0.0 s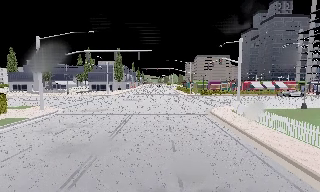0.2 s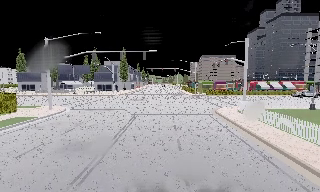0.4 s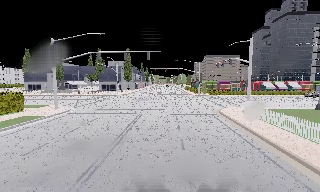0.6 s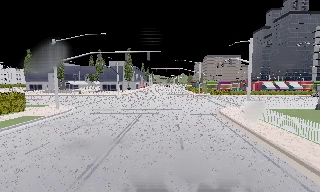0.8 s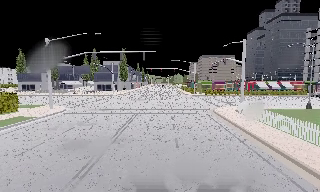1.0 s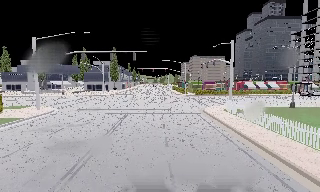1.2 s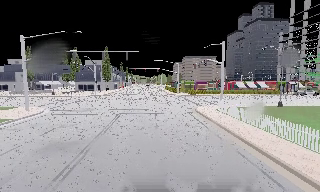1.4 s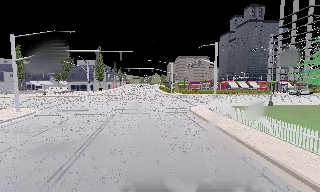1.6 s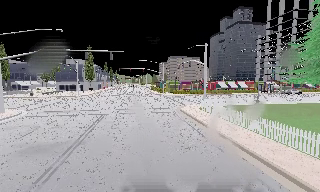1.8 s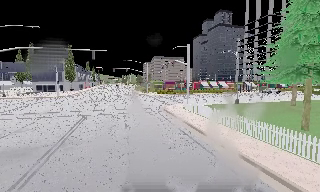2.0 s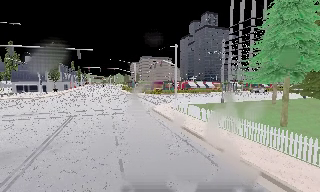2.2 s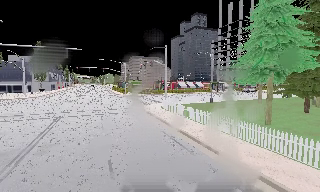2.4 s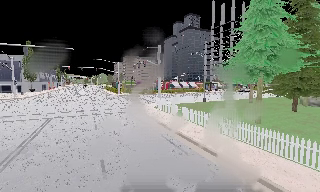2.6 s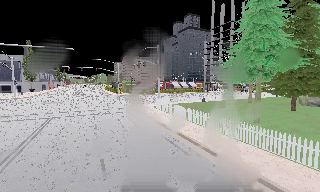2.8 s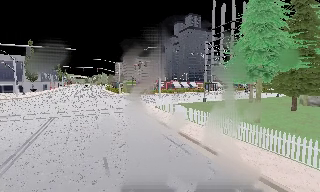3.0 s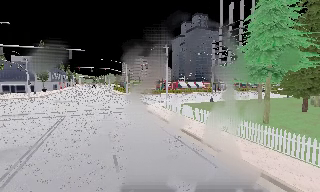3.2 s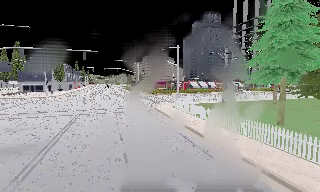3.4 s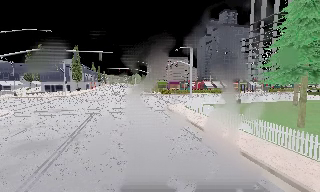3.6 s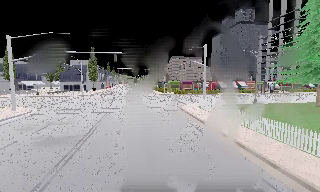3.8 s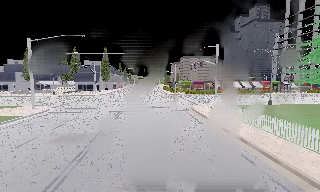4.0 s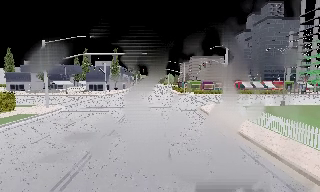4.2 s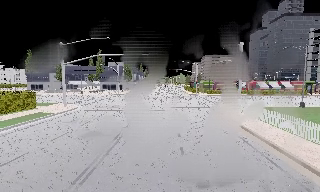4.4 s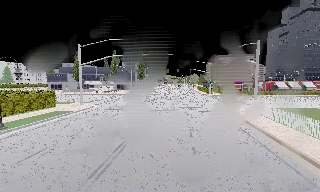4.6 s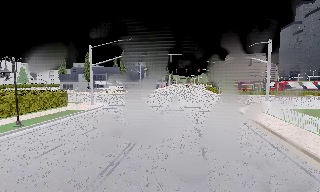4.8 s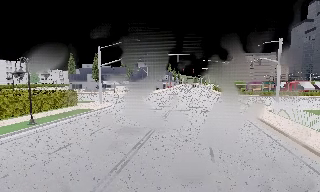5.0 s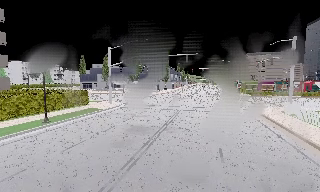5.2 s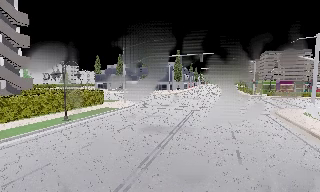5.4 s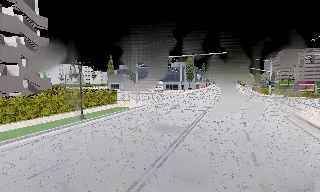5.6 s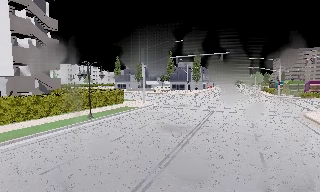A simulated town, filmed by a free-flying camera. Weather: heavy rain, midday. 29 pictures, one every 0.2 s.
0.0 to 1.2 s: The camera travels backward, about 0.5 m, so what stands in front gets smaller.
1.2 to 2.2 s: The camera pans to its right, which is clockwise from overhead, by about 20 degrees.
2.2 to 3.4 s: The camera travels backward, about 0.5 m, so what stands in front gets smaller.
3.4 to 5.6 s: The scene slides to the right, as the camera pans about 40 degrees to its left. It travels backward and to its left, about 1 m.
The film runs backward here.
